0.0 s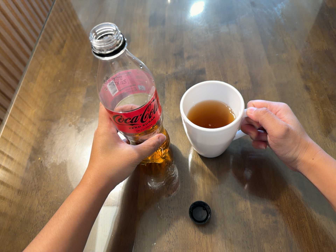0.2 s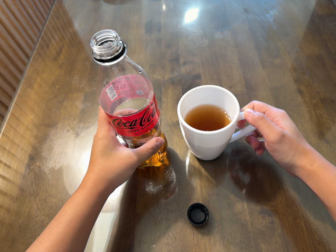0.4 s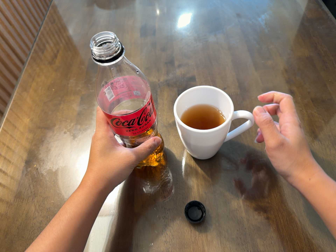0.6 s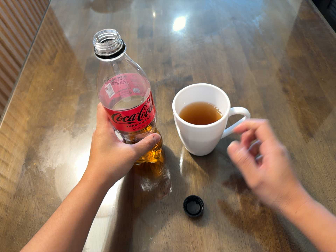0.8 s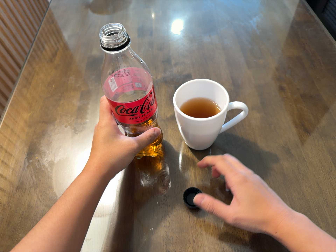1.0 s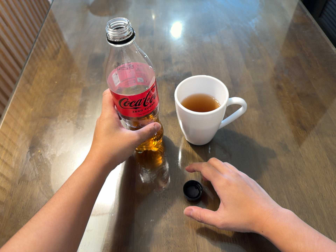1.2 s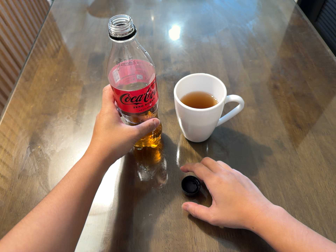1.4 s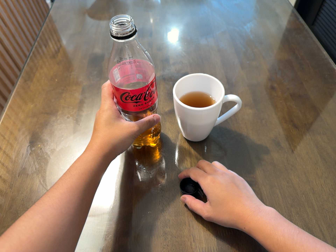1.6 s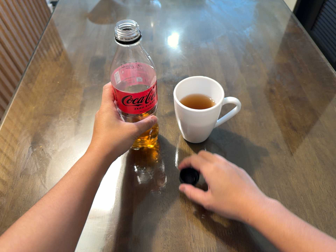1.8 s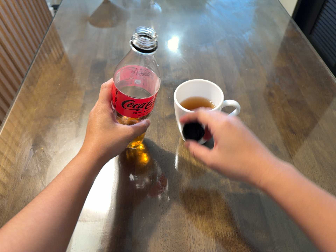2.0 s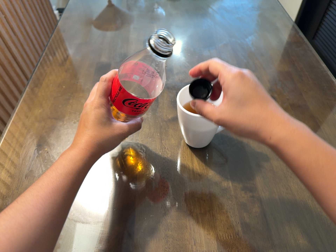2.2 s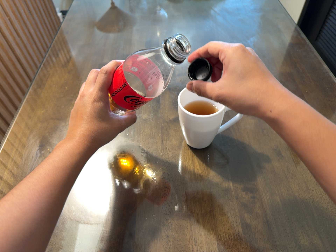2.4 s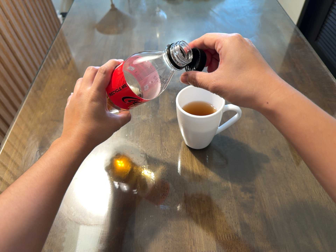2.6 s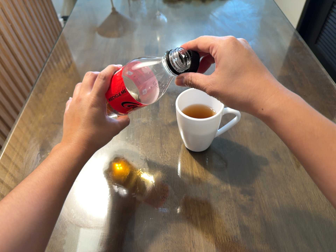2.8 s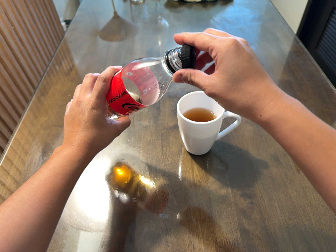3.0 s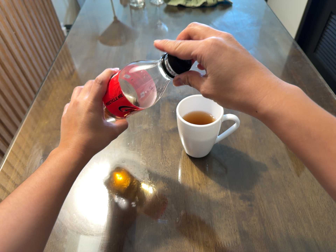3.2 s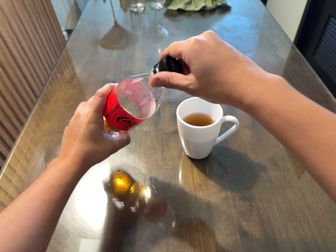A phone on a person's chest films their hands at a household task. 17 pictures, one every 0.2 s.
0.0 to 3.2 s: The camera travels backward and toward the bottom of its view, about 12 cm, so what stands in front gets smaller. Its aim tips toward the top of its view by about 10 degrees.
The film runs forward here.
